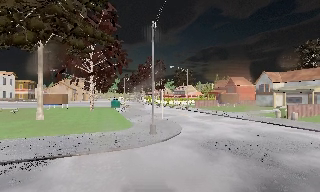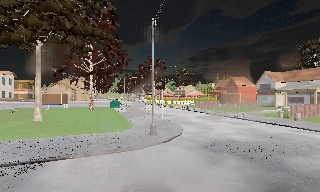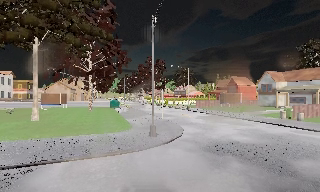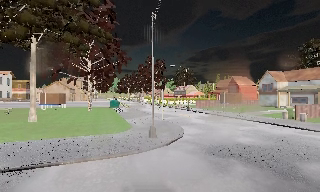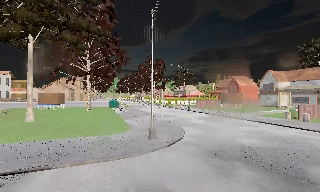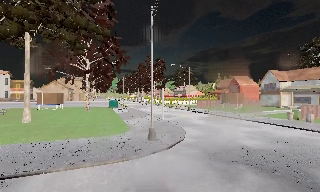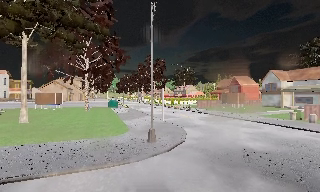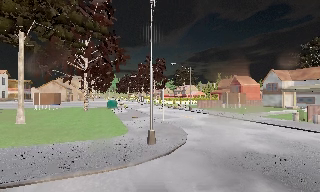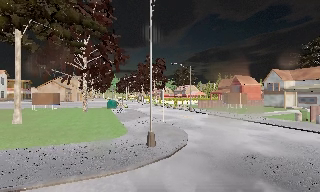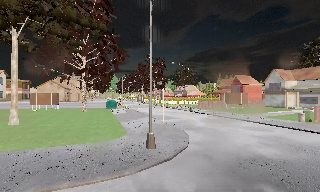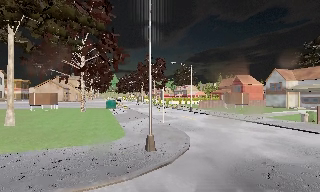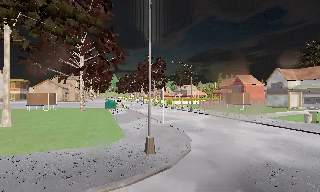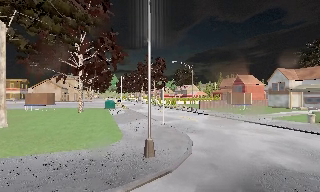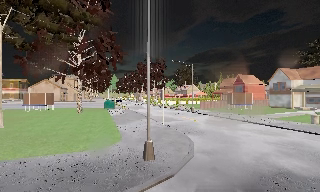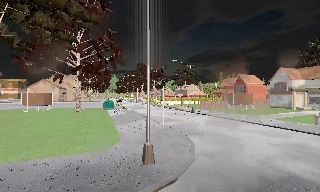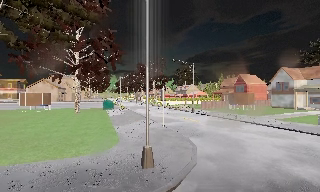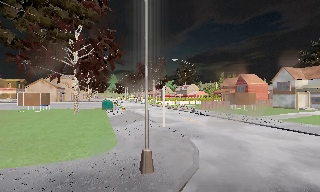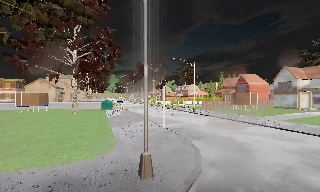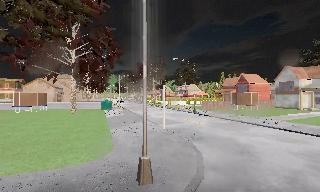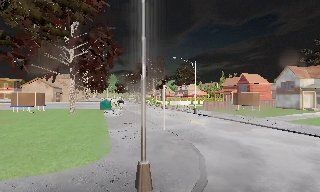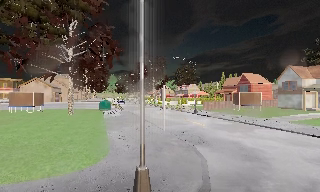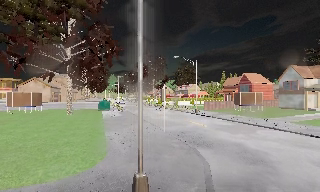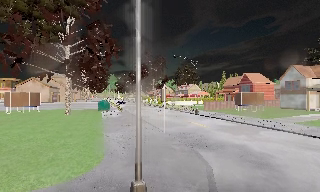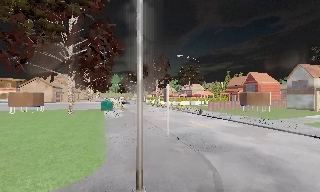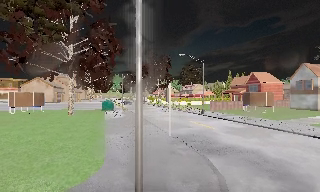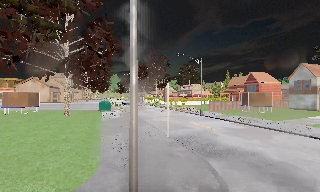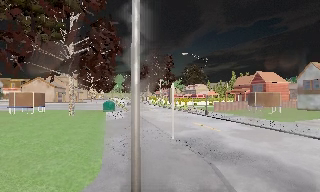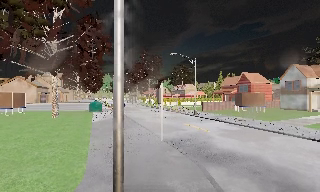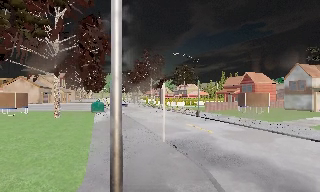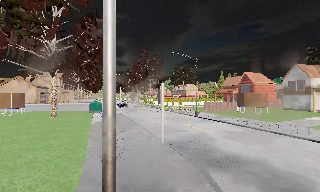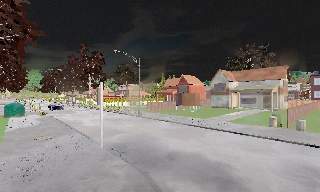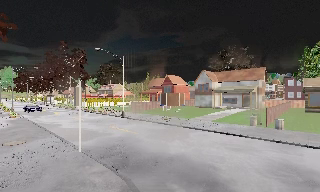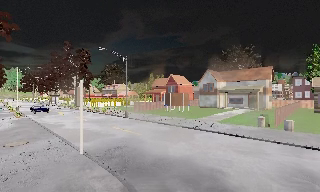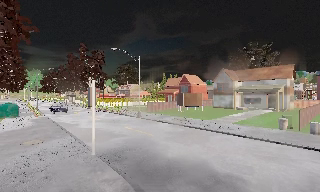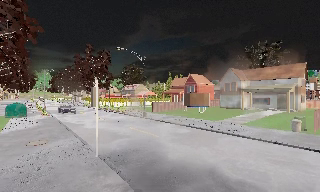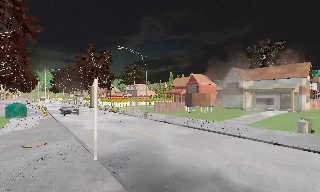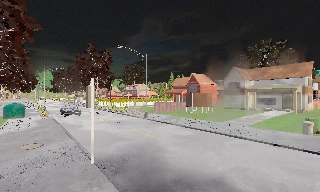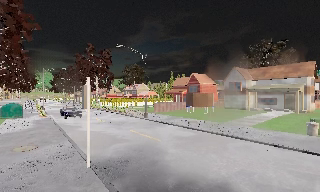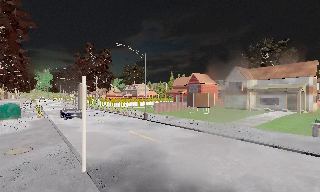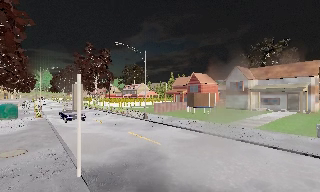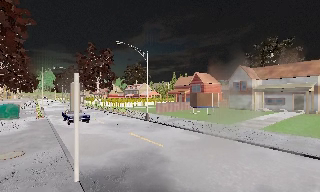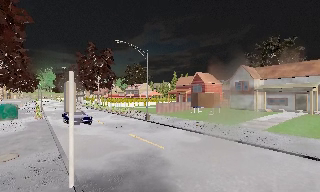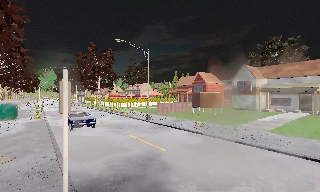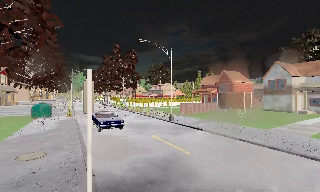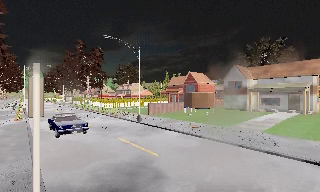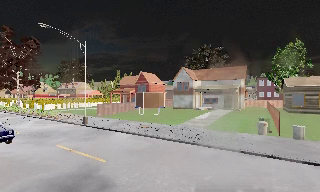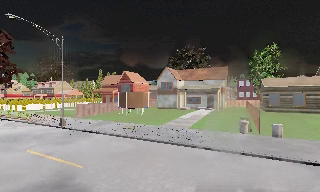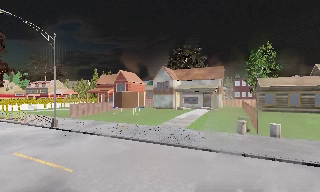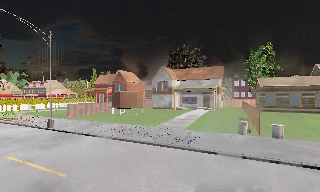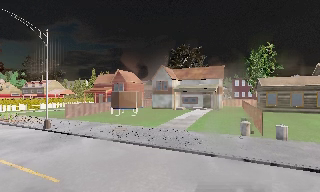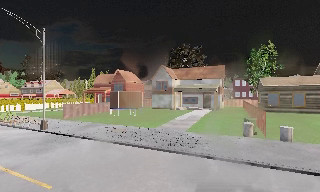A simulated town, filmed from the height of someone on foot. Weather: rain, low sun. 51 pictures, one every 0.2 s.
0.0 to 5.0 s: The camera travels forward, about 8 m, so what stands in front looms larger.
5.0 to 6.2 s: The camera pans to its right, which is clockwise from overhead, by about 30 degrees. It travels forward, about 1.5 m, so what stands in front looms larger.
6.2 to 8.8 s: The camera travels forward, about 4.5 m, so what stands in front looms larger.
8.8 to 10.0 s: The camera swings to its right by about 25 degrees, and the scene slides to the left. It travels forward, about 2 m, so what stands in front looms larger.
The film runs forward here.
